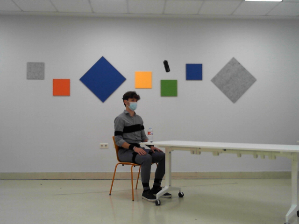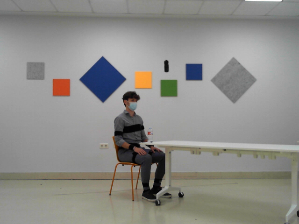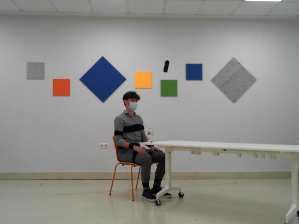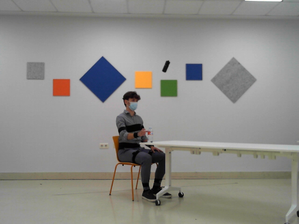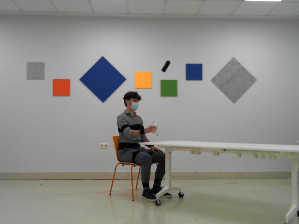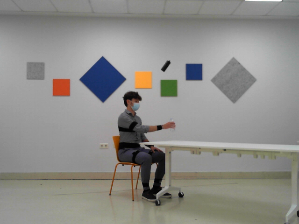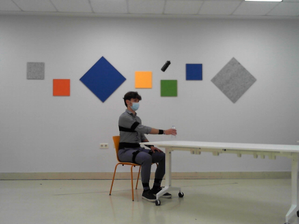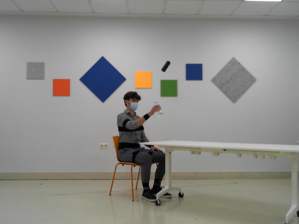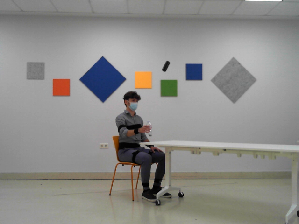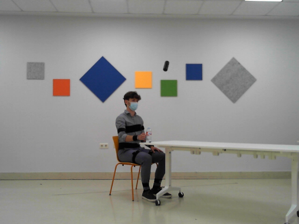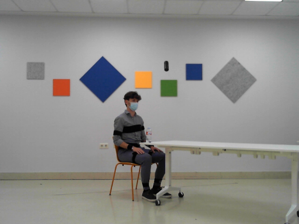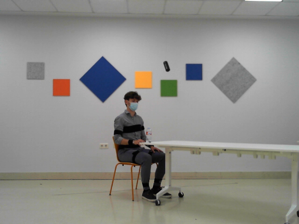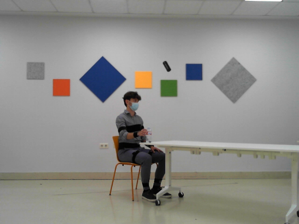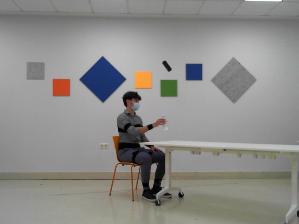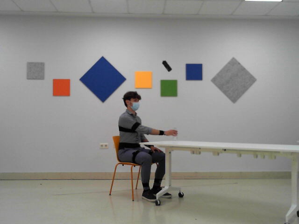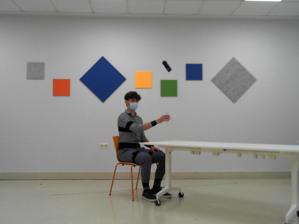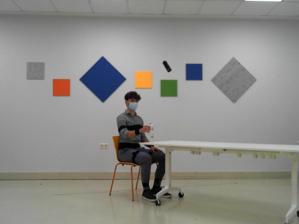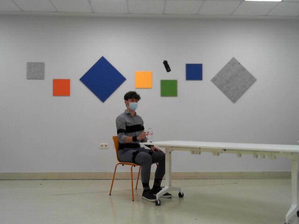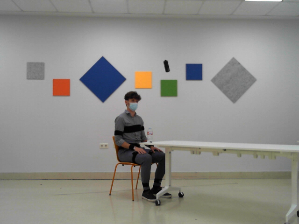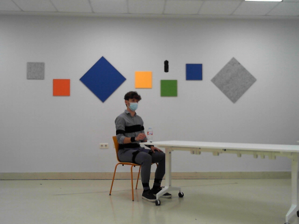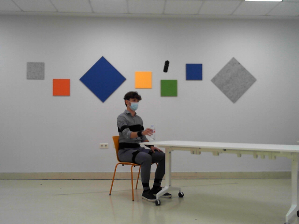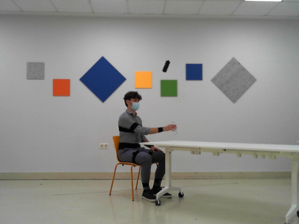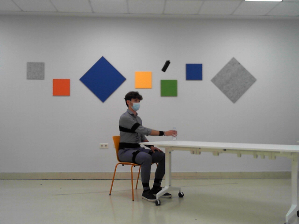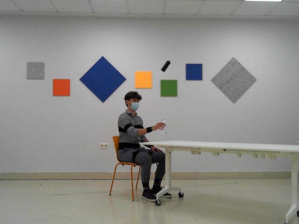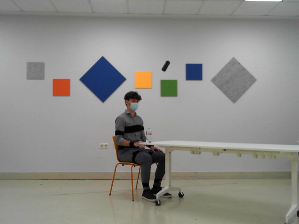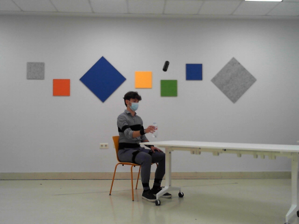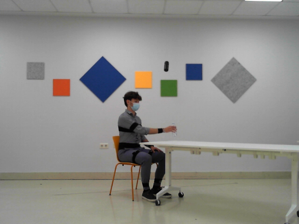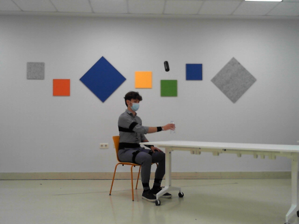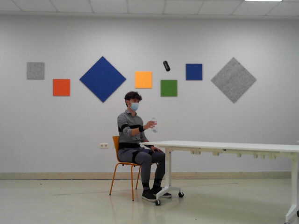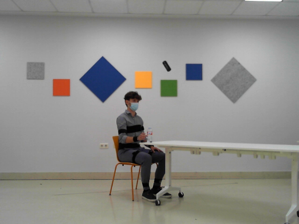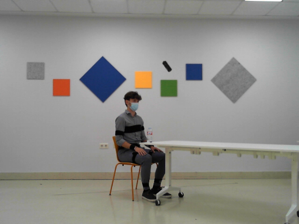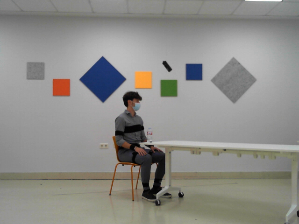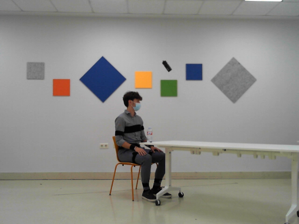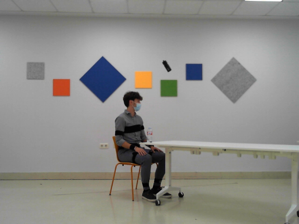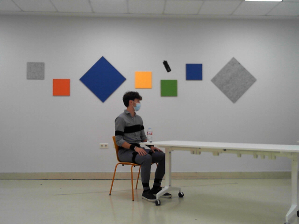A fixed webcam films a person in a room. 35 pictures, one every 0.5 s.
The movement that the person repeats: Move a bottle from side to side, right hand.
